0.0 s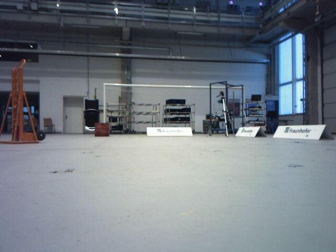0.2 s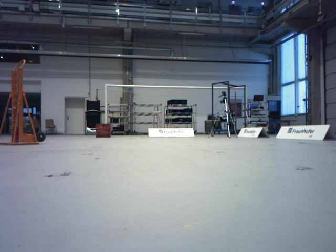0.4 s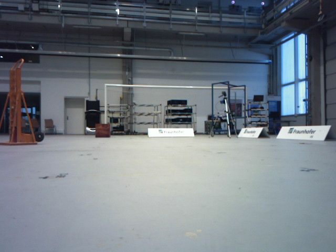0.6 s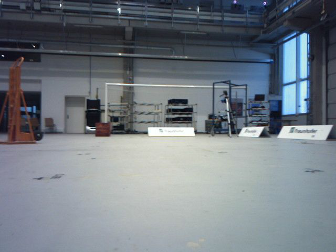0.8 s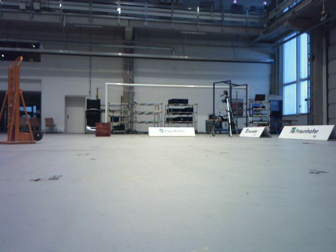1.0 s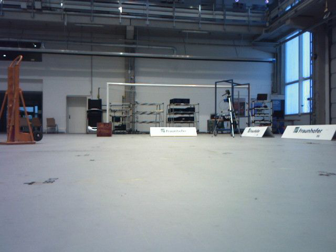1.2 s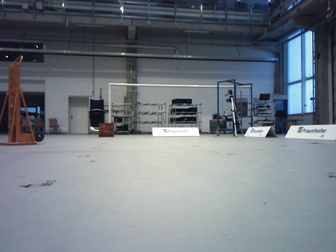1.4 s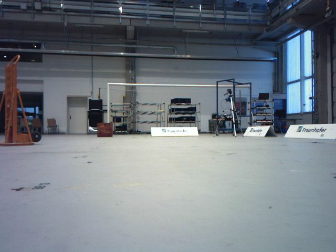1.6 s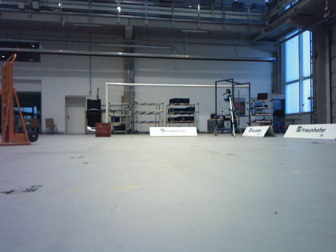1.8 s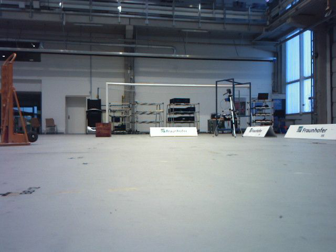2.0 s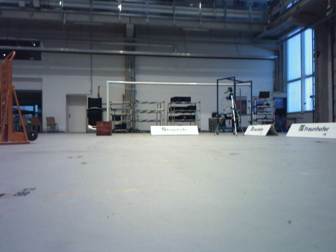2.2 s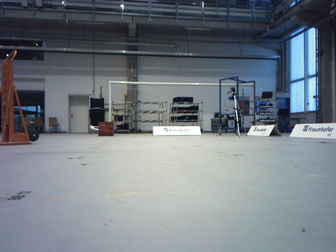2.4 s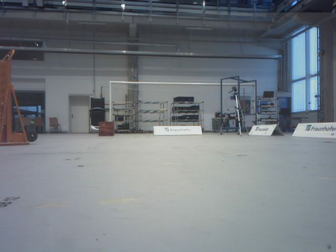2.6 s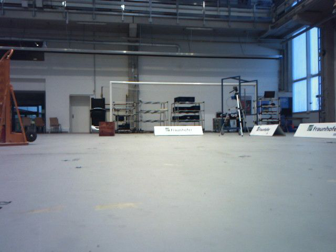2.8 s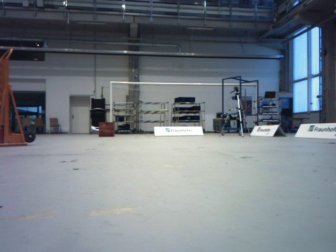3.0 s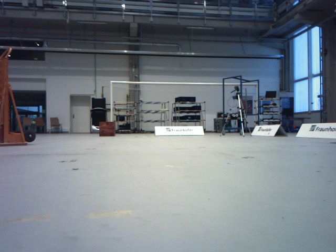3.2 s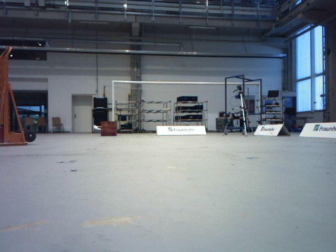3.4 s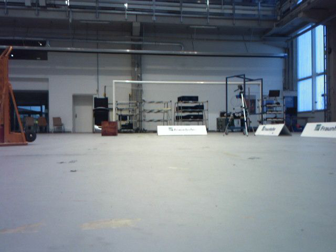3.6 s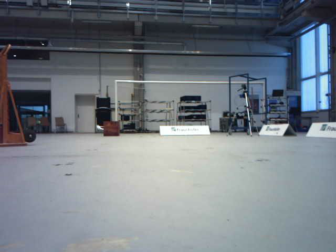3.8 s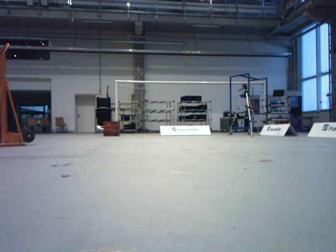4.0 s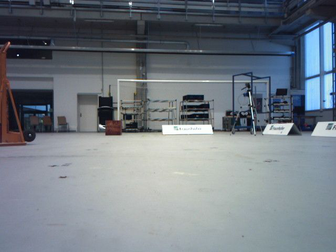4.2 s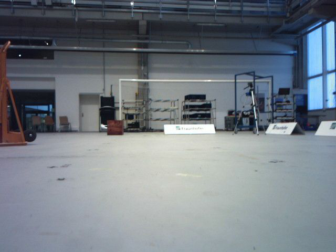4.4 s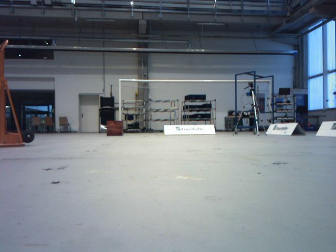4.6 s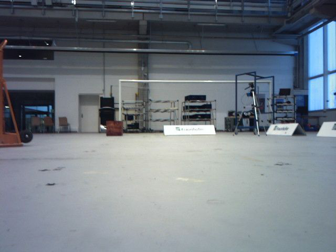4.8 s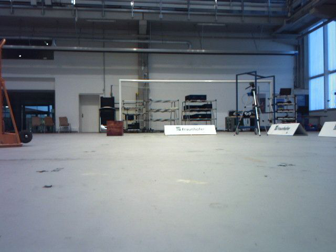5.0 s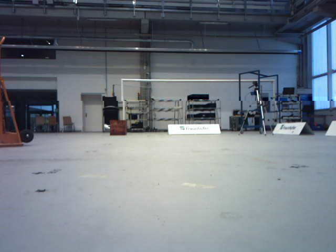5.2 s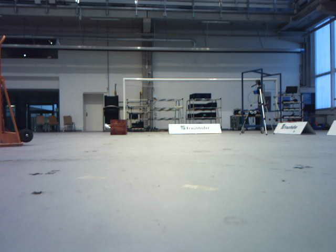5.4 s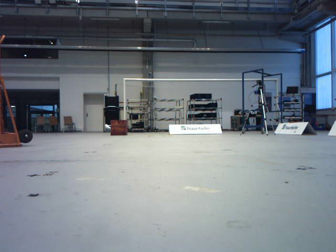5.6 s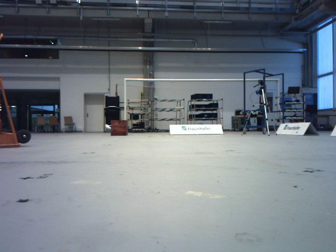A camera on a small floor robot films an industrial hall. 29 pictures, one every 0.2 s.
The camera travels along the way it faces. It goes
forward.
0.0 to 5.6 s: The camera travels forward, about 1.2 m, so what stands in front looms larger.
The film runs forward here.
